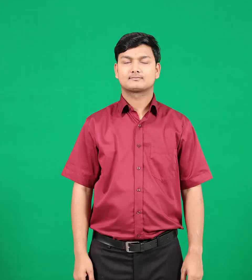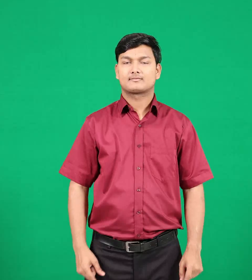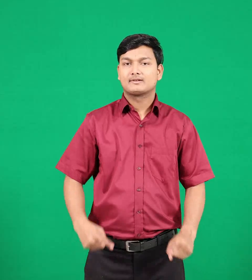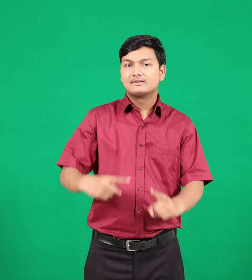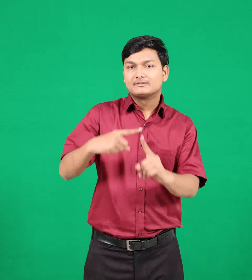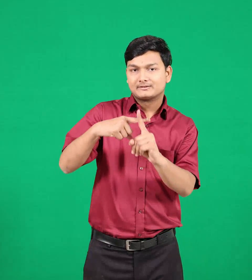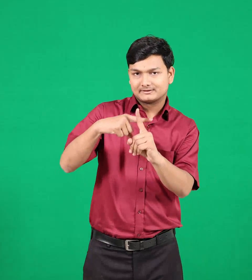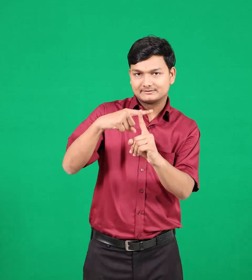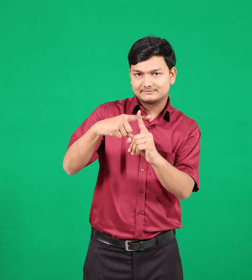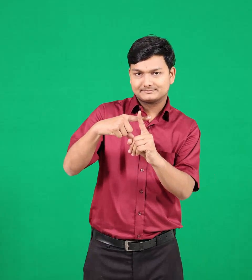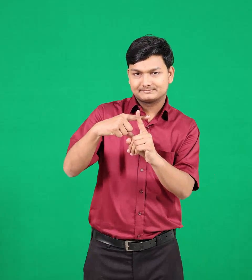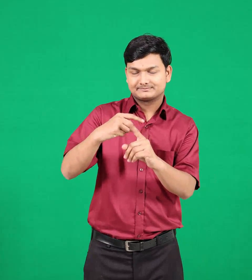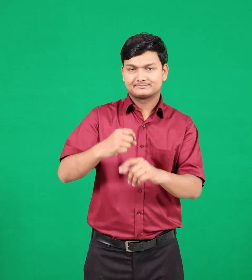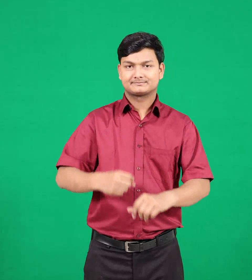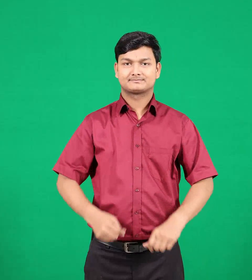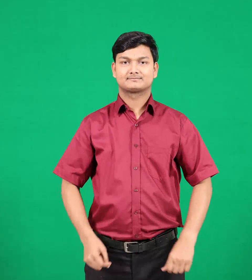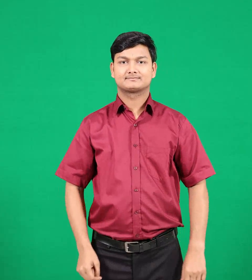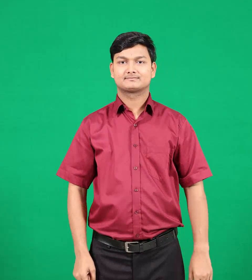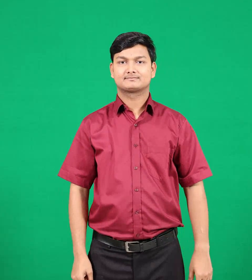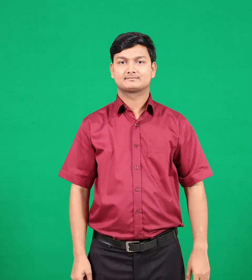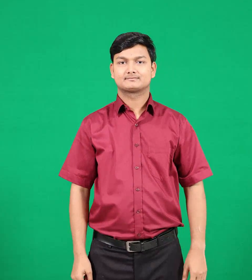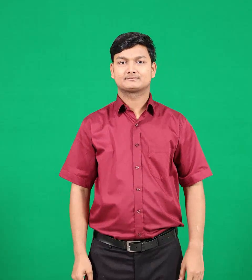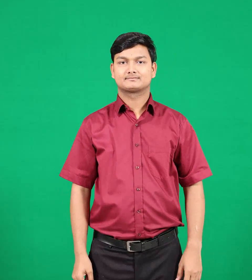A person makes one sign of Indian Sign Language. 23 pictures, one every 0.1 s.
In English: positive
